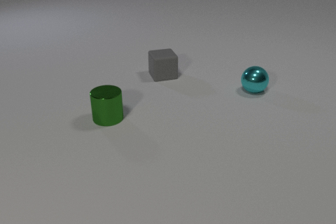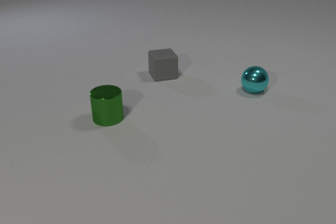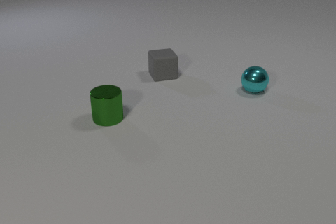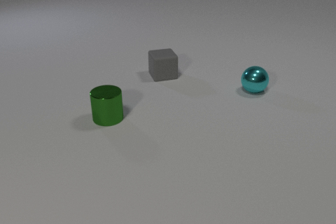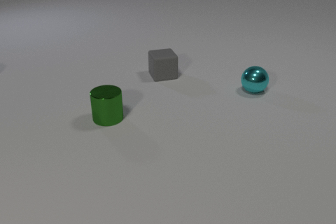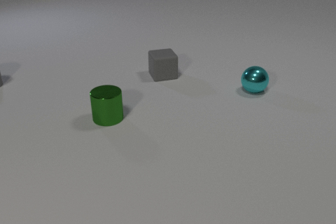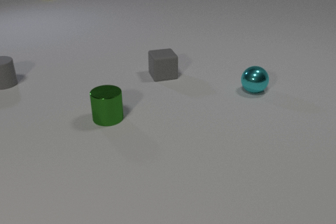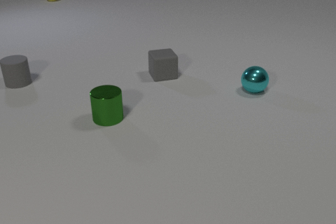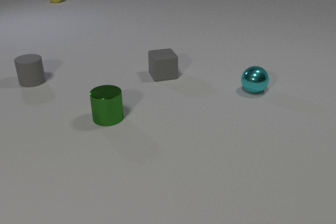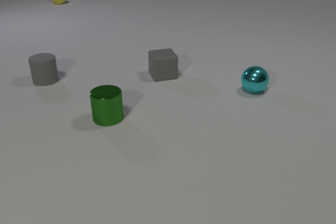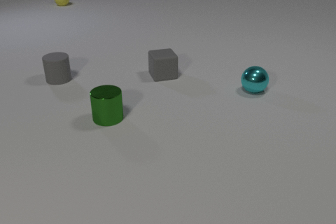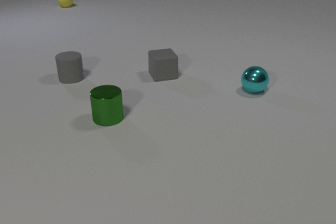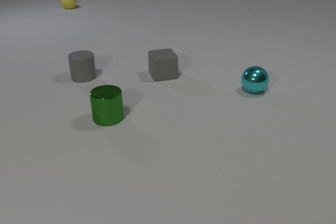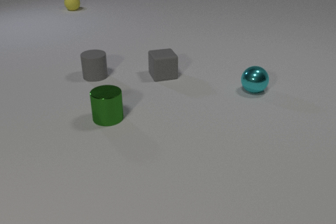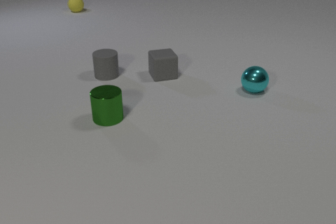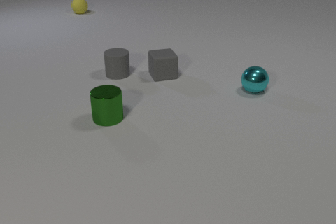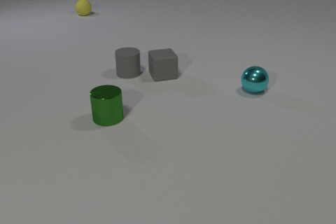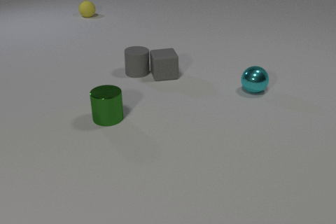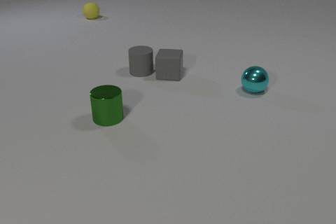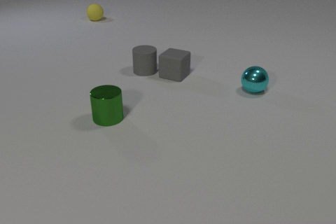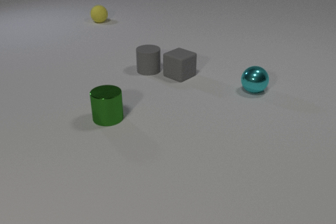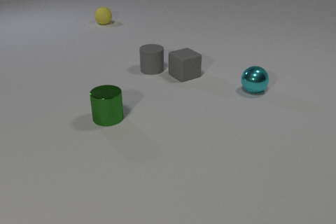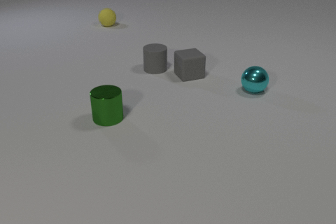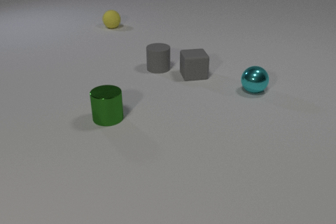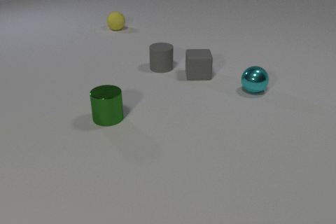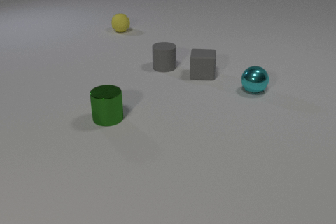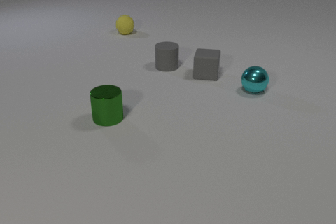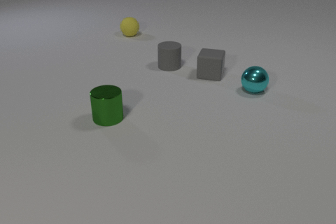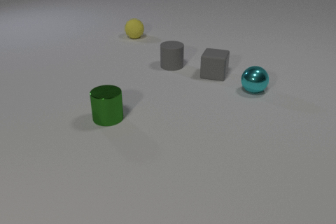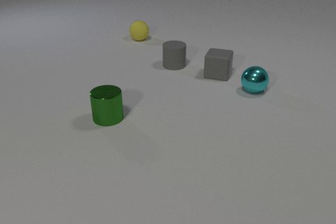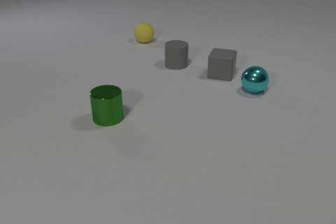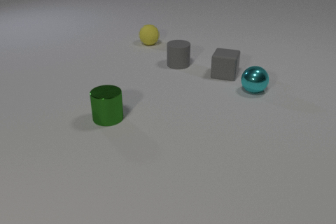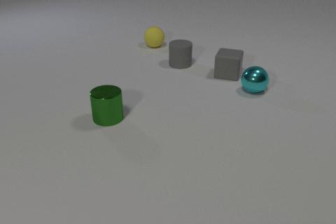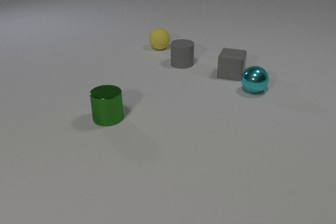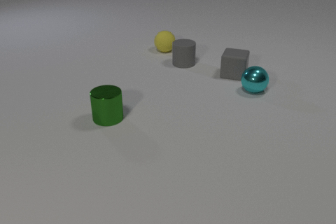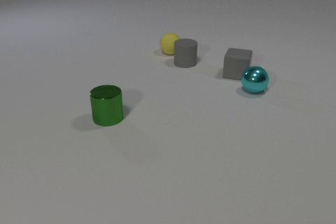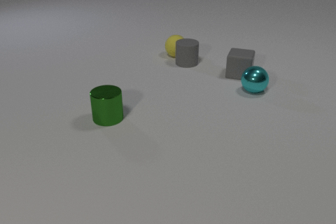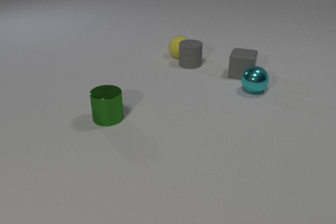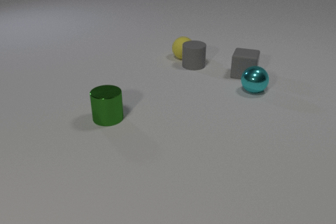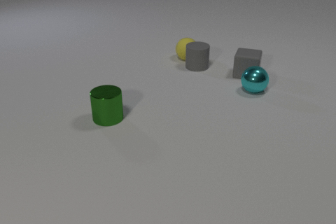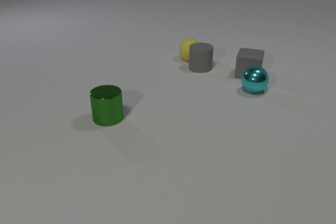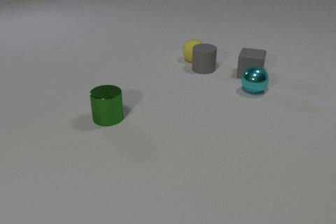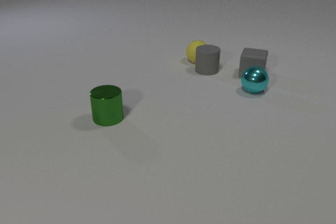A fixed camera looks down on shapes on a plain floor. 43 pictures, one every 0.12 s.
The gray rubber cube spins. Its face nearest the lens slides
to the left.
The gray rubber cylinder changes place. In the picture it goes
to the right.
0.00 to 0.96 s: The gray rubber cylinder comes in at the left edge, slides to the right. The yellow rubber sphere comes in at the top edge, rolls toward the camera and to the right.
0.96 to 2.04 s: The gray rubber cylinder slides to the right. The yellow rubber sphere rolls toward the camera and to the right. The gray rubber cylinder and the gray rubber cube collide.
2.04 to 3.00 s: The gray rubber cylinder slides to the right and away from the camera. The gray rubber cube slides to the right, spins so that its near face slides to the left, clockwise seen from above. The yellow rubber sphere rolls toward the camera and to the right.
3.00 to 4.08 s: The gray rubber cylinder slides to the right and away from the camera. The gray rubber cube slides to the right. The yellow rubber sphere rolls toward the camera and to the right.
4.08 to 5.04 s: The gray rubber cylinder slides to the right and toward the camera. The gray rubber cube slides to the right. The yellow rubber sphere rolls to the right and toward the camera. The gray rubber cylinder and the yellow rubber sphere collide.
What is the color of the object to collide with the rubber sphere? gray.
How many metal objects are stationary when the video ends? 2.
How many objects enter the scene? 2.
